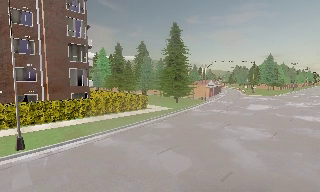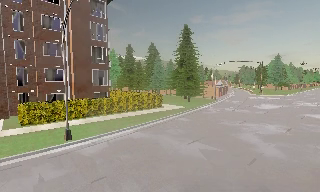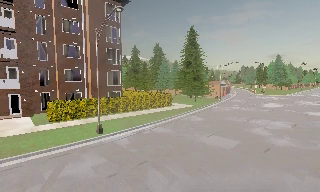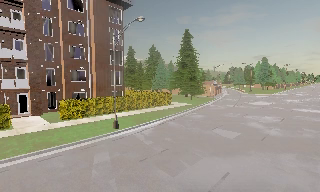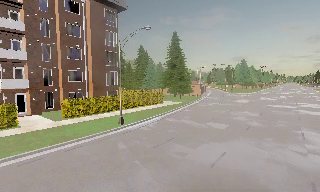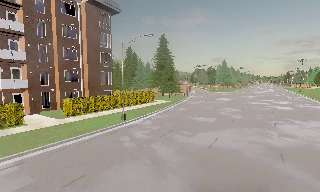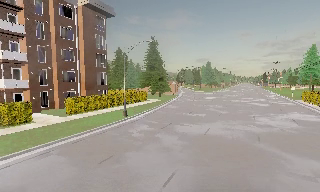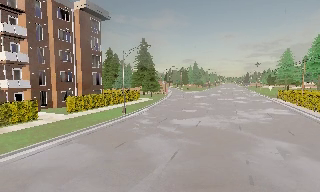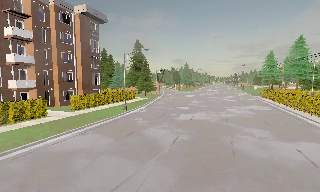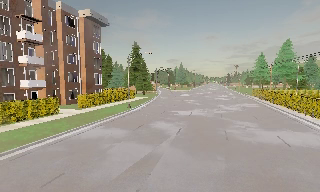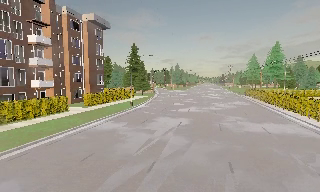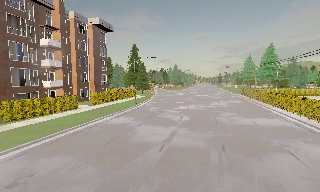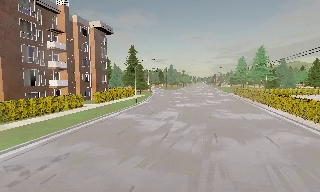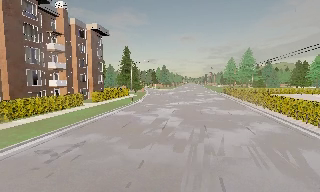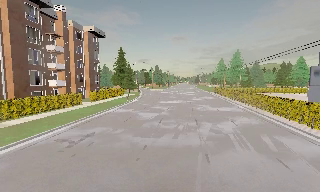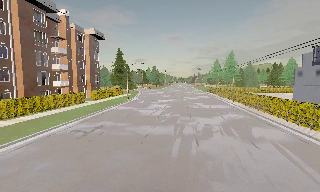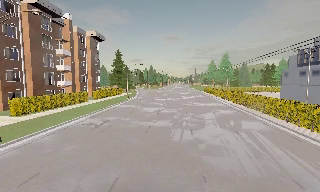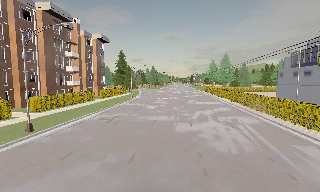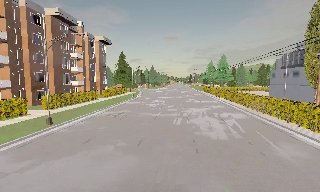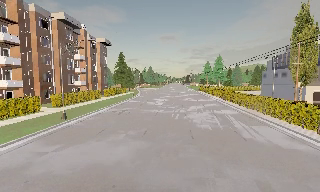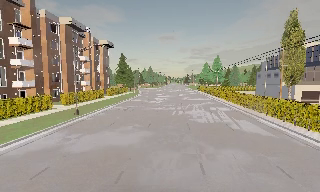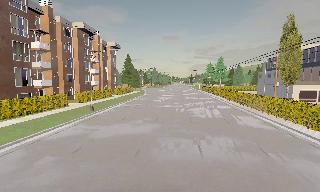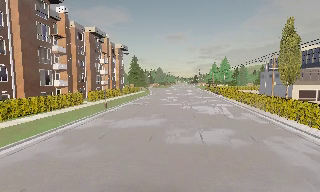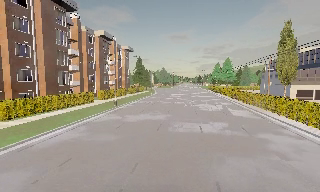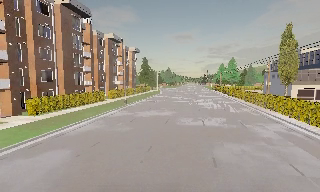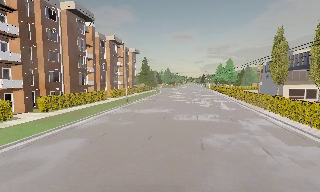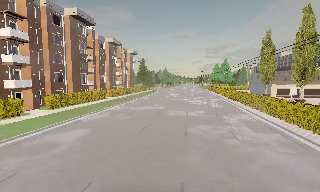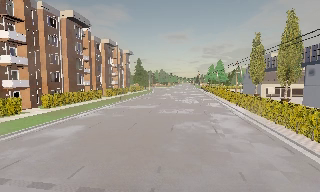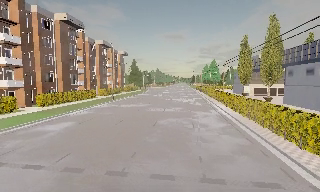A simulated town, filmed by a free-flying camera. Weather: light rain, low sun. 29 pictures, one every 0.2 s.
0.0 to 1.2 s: The camera pans to its right, which is clockwise from overhead, by about 20 degrees. It travels backward and to its left, about 13 m, so what stands in front gets smaller.
1.2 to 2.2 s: The camera pans to its right, which is clockwise from overhead, by about 10 degrees. It travels backward, about 11 m, so what stands in front gets smaller.
2.2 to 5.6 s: The camera travels backward, about 35 m, so what stands in front gets smaller.
The film runs backward here.
